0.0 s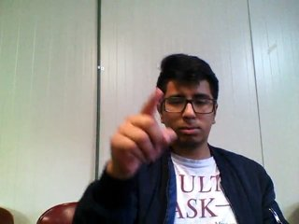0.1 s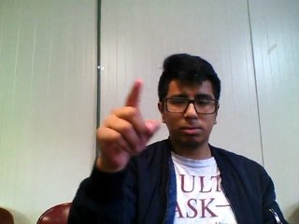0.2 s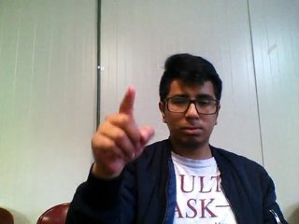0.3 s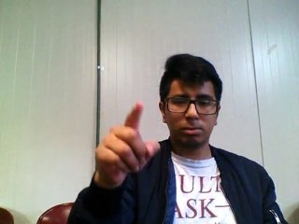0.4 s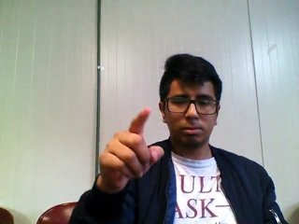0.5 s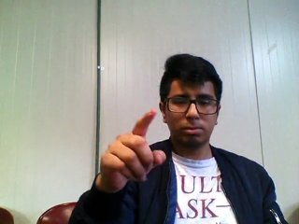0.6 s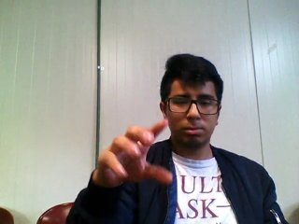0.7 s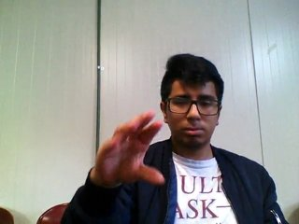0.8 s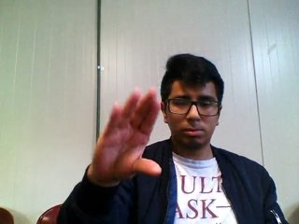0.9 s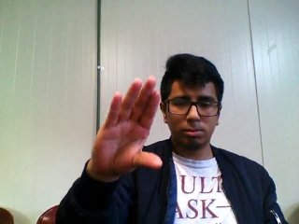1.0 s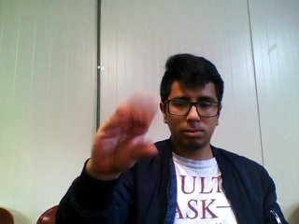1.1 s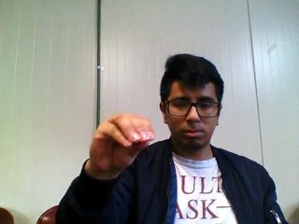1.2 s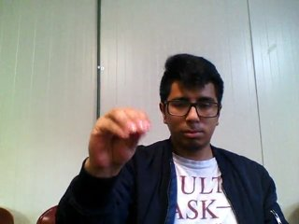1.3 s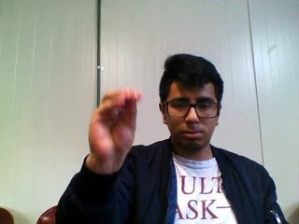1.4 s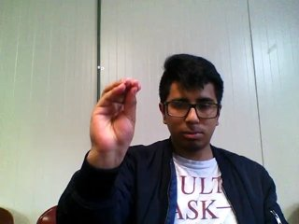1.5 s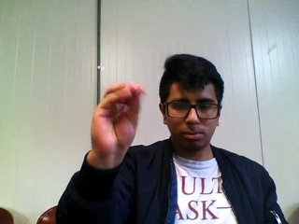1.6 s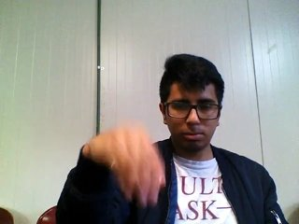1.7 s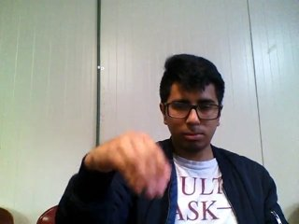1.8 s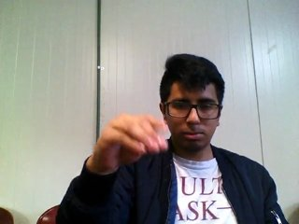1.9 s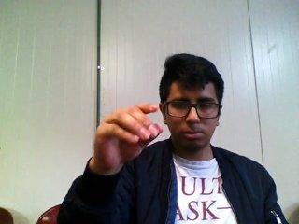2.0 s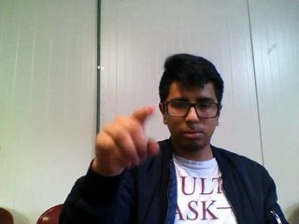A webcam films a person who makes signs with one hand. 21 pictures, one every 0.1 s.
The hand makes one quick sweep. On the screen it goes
downward.
0.0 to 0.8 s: Pointing with one finger.
0.9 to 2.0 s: On the screen the hand sweeps downward. The name of the sign: Throw down.
